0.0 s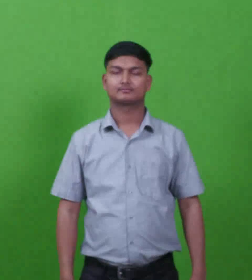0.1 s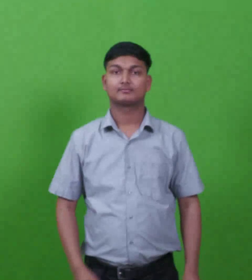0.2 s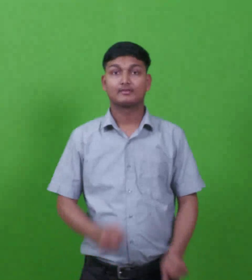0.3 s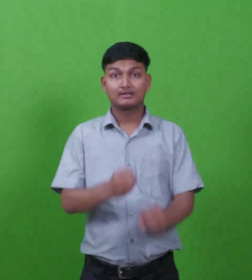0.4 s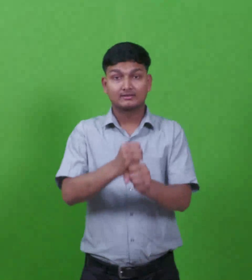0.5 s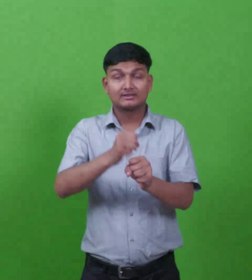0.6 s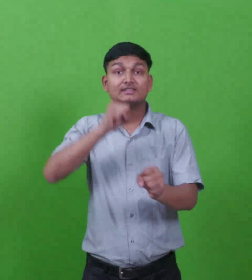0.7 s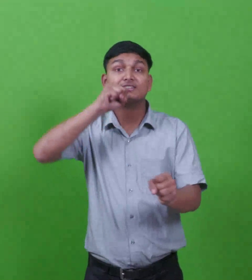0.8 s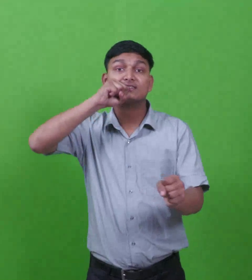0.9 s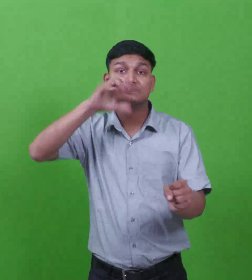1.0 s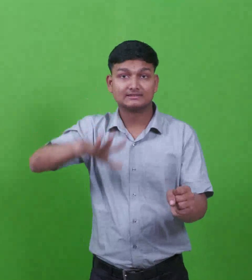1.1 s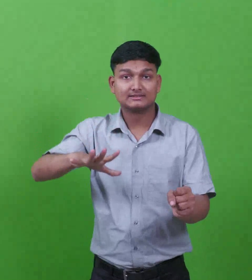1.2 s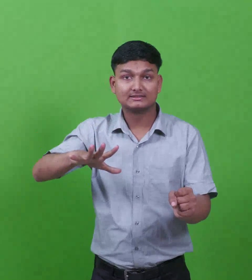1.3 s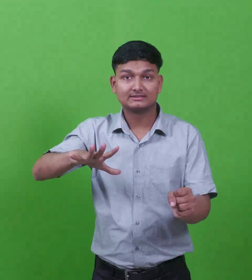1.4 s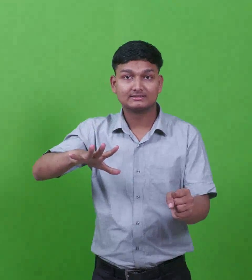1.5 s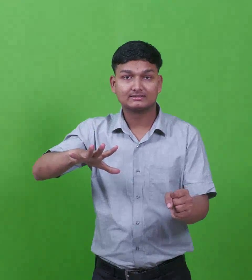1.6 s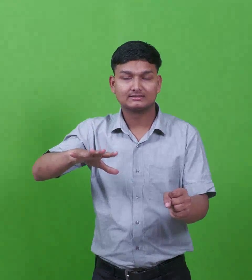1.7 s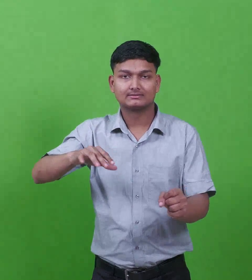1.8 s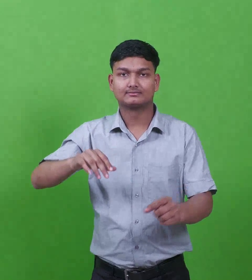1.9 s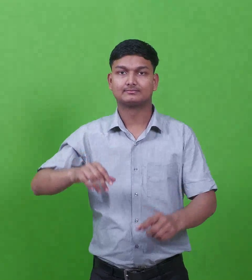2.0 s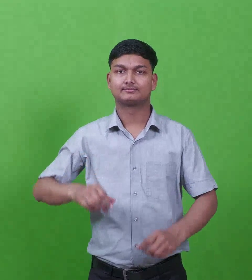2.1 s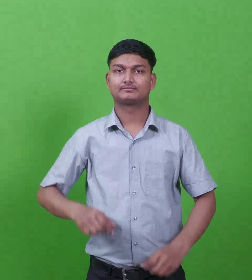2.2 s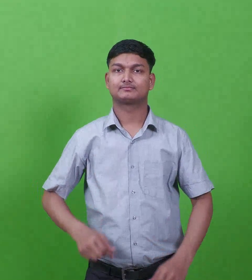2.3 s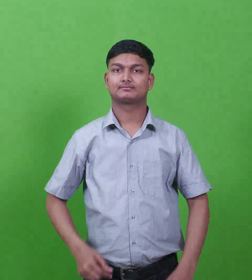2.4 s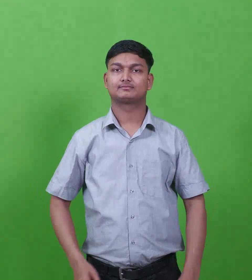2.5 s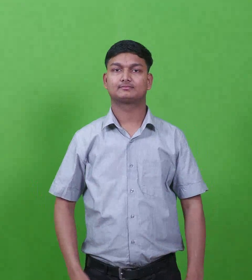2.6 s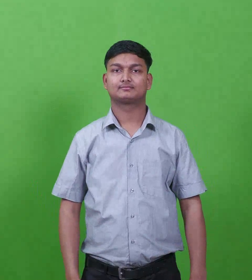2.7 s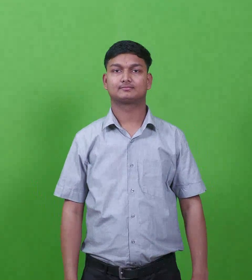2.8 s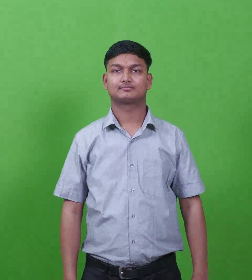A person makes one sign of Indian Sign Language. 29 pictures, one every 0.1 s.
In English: goshen
